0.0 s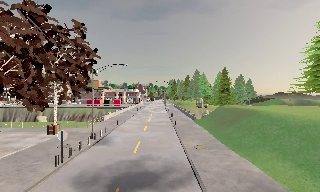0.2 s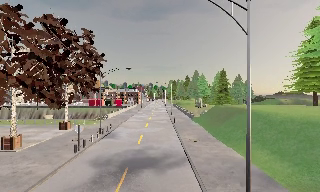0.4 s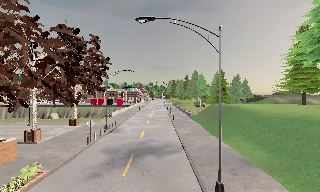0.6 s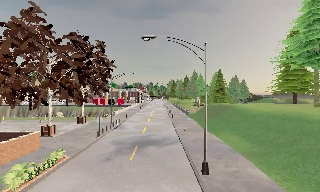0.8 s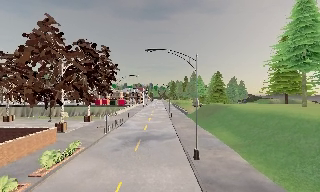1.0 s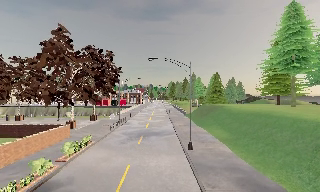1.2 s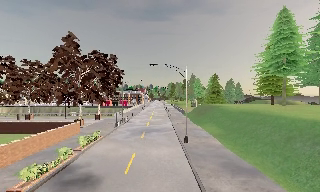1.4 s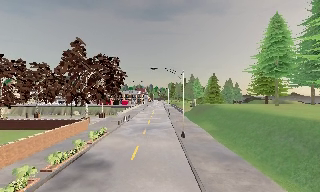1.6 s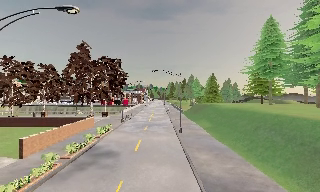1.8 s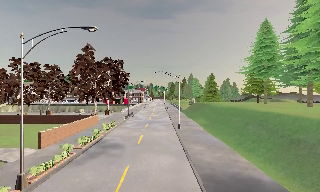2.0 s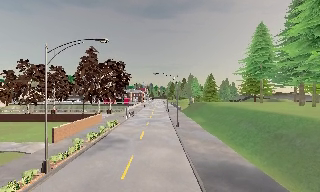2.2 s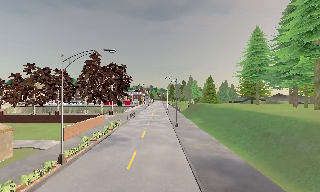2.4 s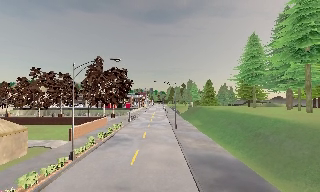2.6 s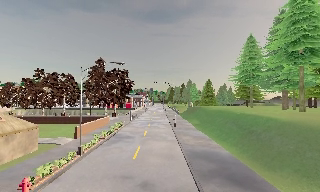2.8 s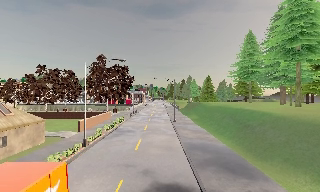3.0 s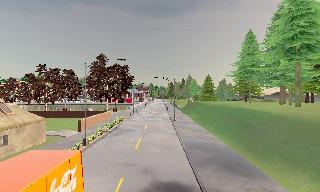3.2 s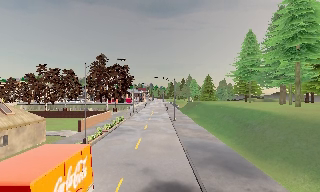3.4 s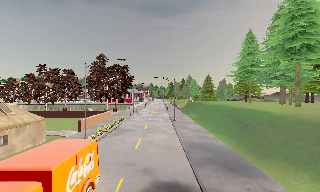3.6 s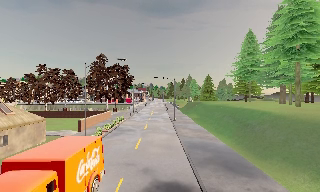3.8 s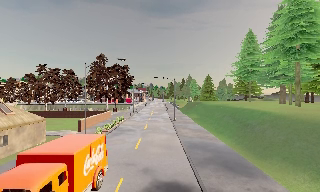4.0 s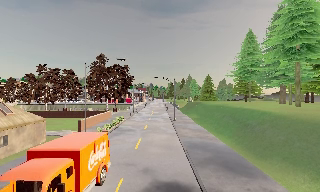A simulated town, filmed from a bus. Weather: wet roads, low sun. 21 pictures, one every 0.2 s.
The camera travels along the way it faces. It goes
backward.
0.0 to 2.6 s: The camera travels backward, about 25 m, so what stands in front gets smaller.
2.6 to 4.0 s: The camera travels backward, about 1 m, so what stands in front gets smaller. It loses speed.
The film runs backward here.
